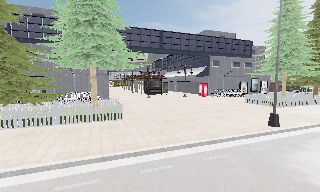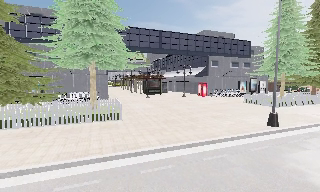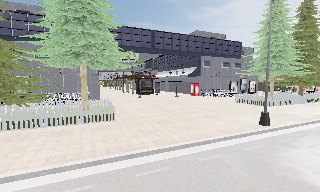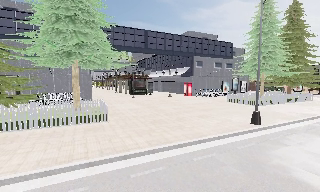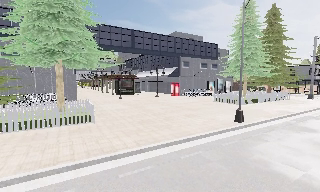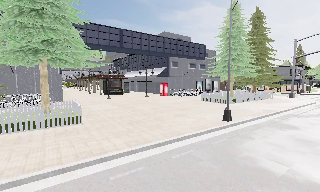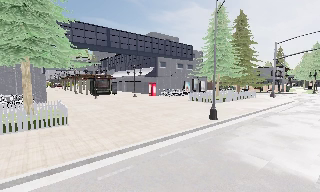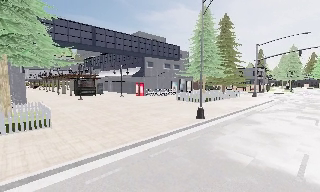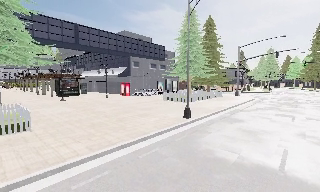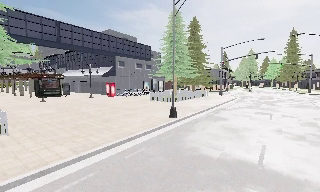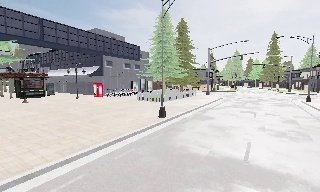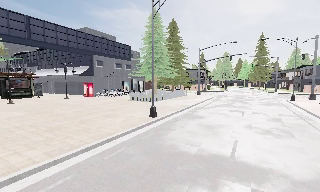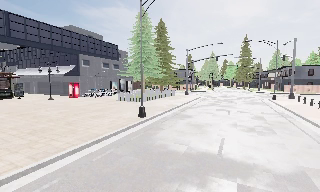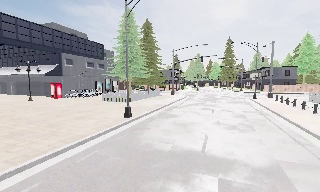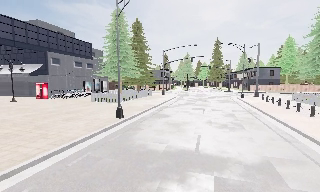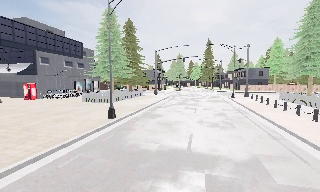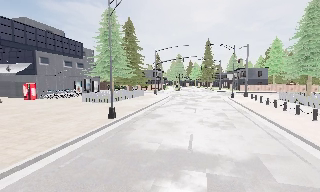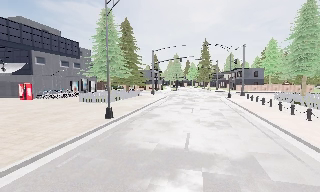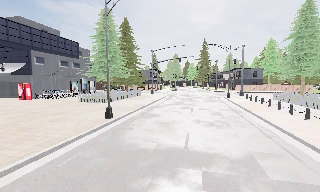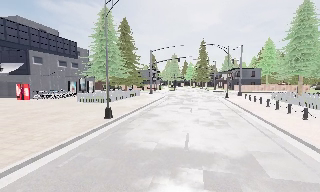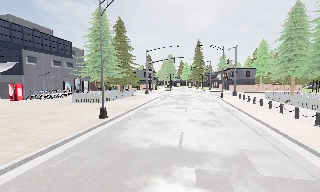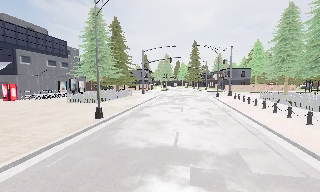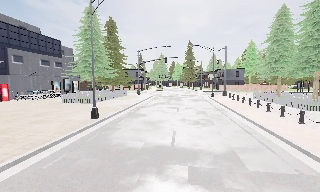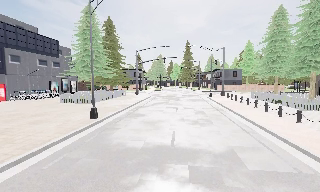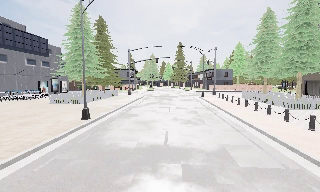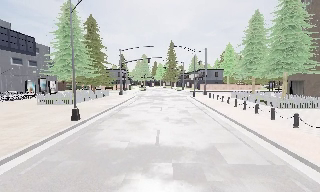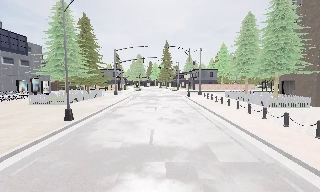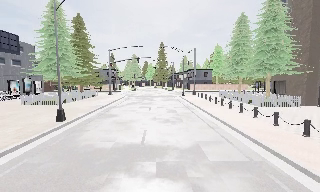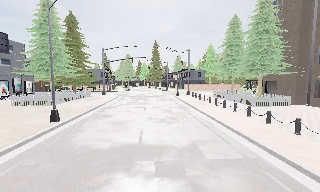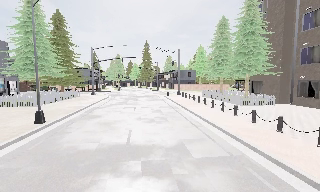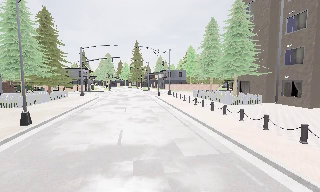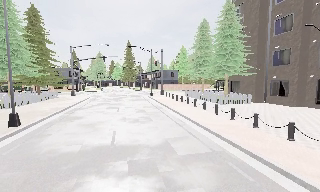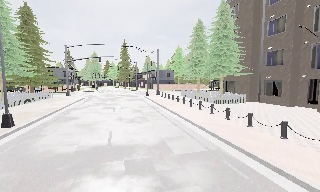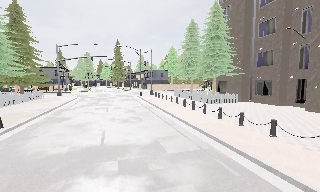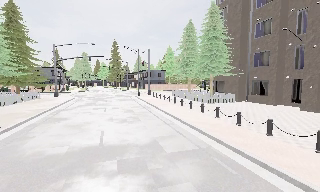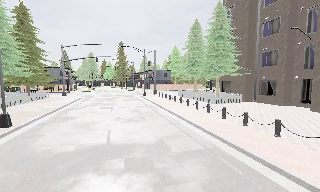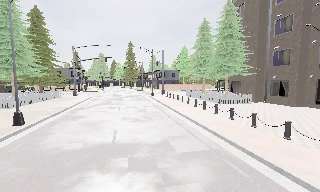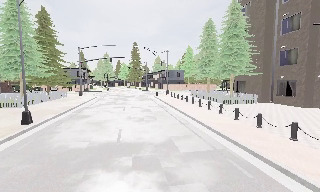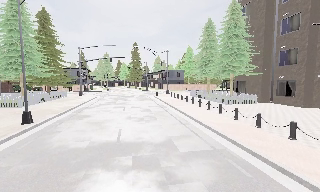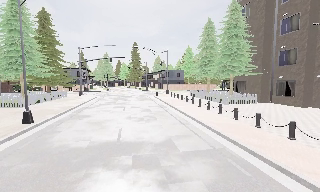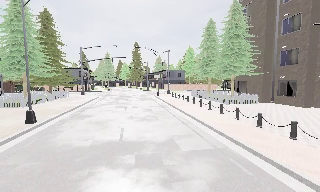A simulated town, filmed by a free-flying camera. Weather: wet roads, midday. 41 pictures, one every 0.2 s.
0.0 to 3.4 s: The scene slides to the left, as the camera pans about 55 degrees to its right. It travels to its left, about 0.5 m.
3.4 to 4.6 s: The camera shifts only a little, or ends up much as it began.
4.6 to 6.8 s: The camera swings to its right by about 25 degrees, and the scene slides to the left.
6.8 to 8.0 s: The camera shifts only a little, or ends up much as it began.
The film runs backward here.
